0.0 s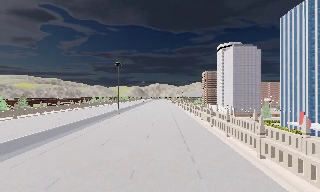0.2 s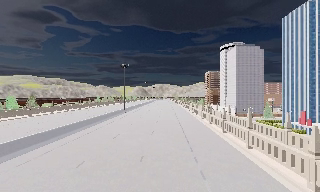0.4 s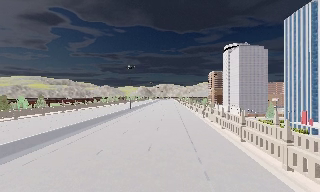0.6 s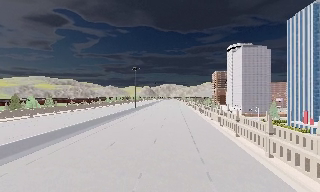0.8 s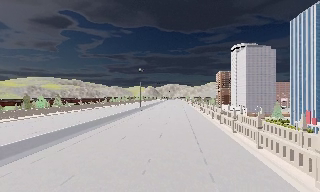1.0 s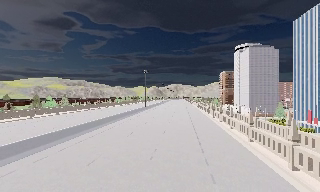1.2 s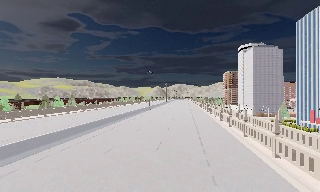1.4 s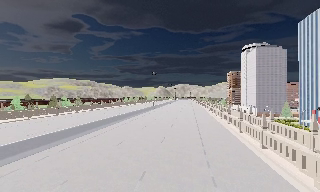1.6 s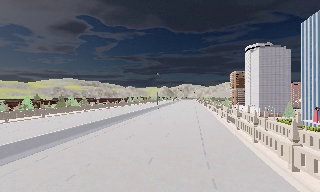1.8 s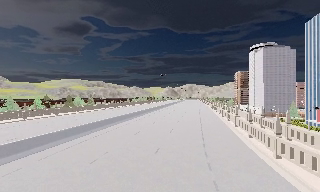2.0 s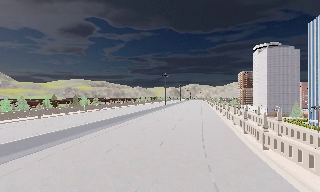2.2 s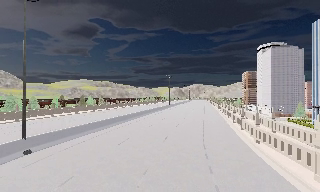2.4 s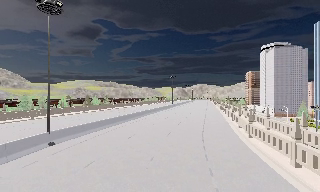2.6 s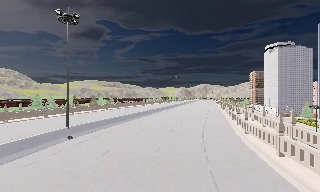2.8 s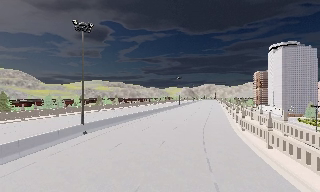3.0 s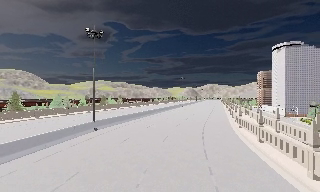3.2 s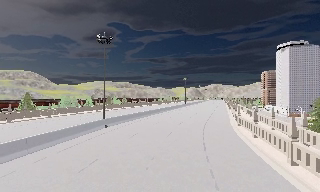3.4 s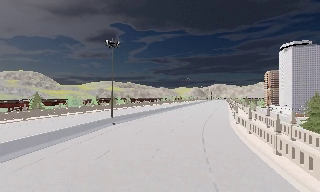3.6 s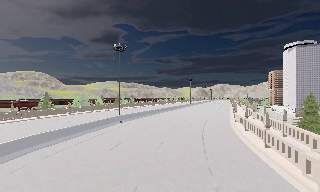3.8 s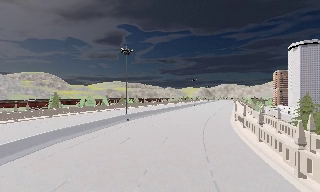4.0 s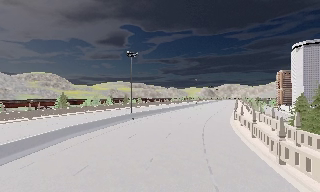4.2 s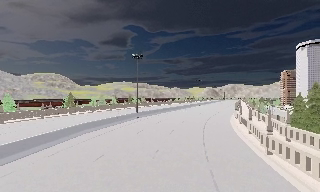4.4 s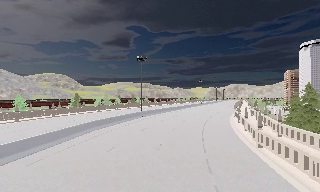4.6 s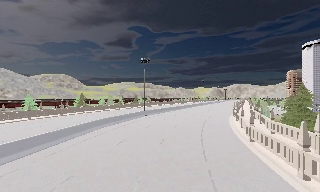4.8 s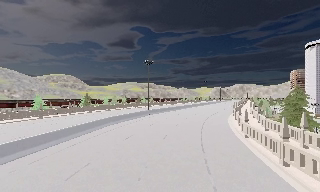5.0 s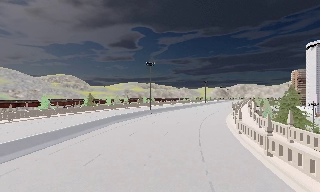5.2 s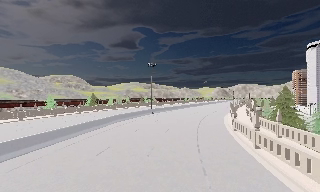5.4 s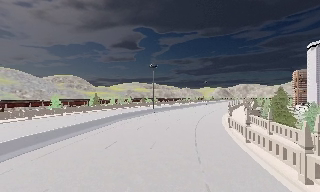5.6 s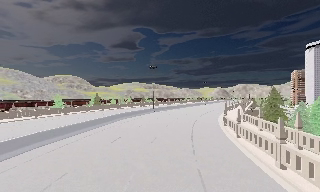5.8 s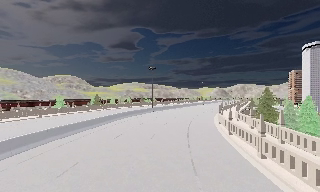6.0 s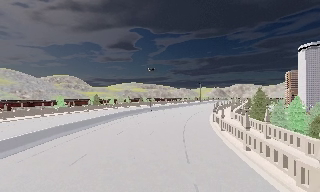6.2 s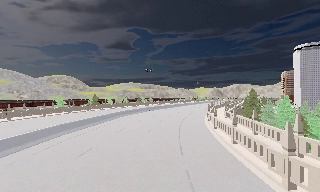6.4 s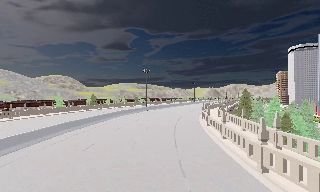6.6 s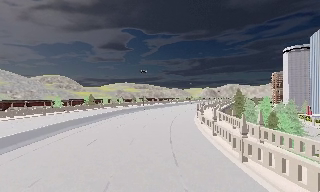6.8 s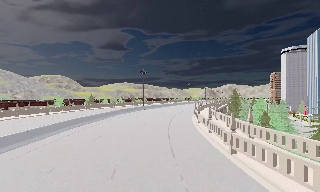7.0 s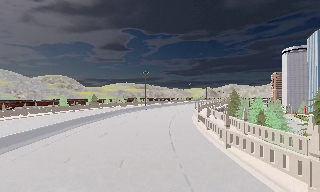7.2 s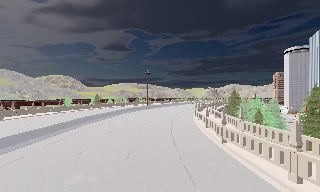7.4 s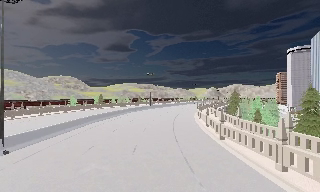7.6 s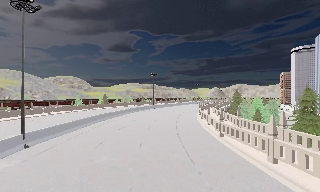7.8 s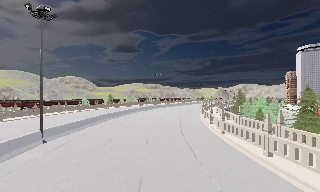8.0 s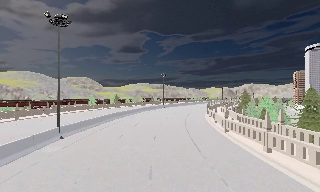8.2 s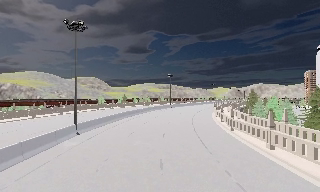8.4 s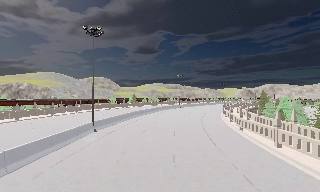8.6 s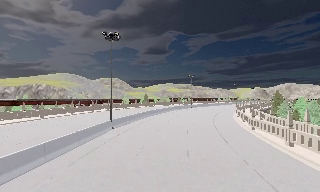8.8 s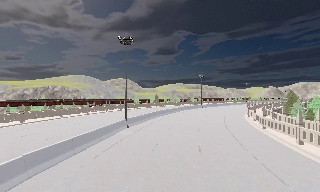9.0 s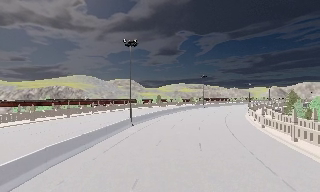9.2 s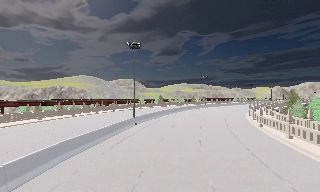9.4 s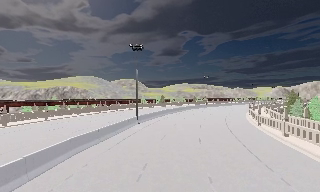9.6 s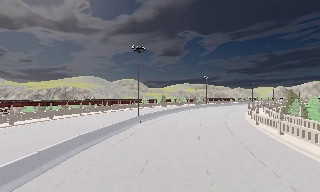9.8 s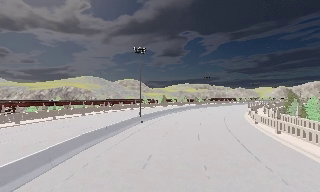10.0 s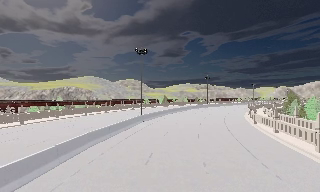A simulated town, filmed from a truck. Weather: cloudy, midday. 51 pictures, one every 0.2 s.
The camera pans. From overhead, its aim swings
counterclockwise.
The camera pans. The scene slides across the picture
to the right.
0.0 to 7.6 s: The scene slides to the right, as the camera pans about 30 degrees to its left. It travels backward, about 60 m, so what stands in front gets smaller.
7.6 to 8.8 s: The camera pans to its left, which is counterclockwise from overhead, by about 15 degrees. It travels backward, about 6 m, so what stands in front gets smaller.
8.8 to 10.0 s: The camera travels backward, about 5 m, so what stands in front gets smaller. It loses speed.
The film runs backward here.
